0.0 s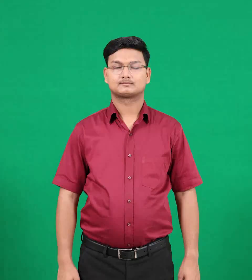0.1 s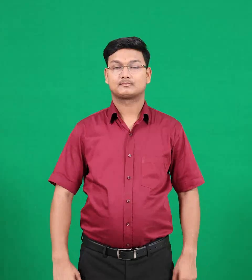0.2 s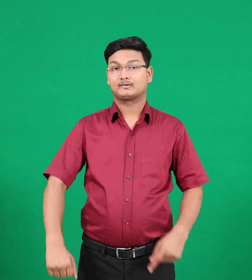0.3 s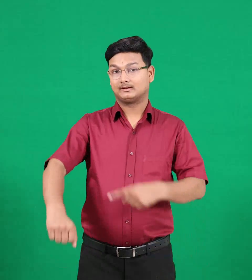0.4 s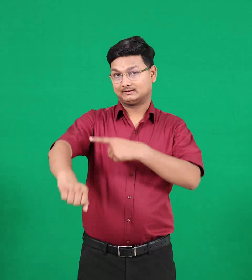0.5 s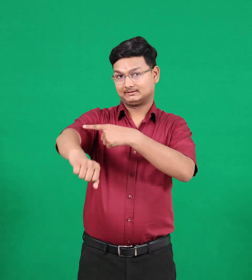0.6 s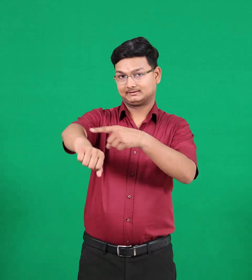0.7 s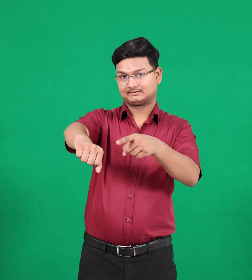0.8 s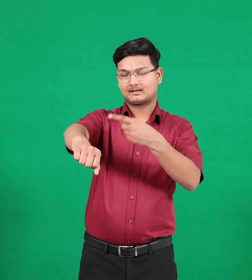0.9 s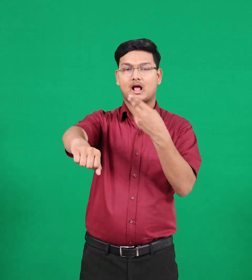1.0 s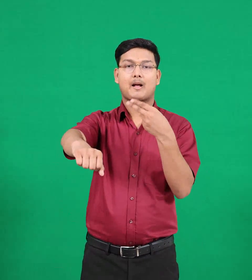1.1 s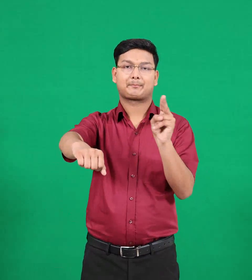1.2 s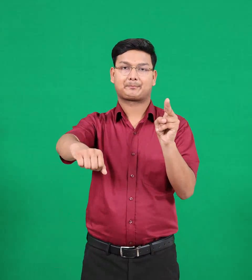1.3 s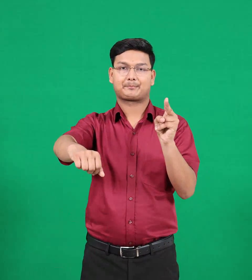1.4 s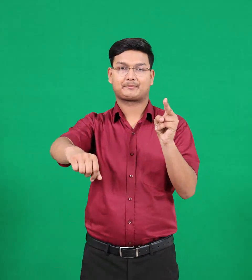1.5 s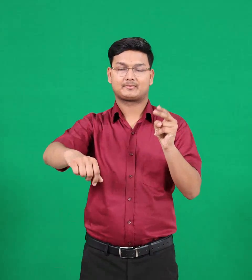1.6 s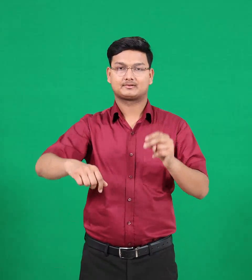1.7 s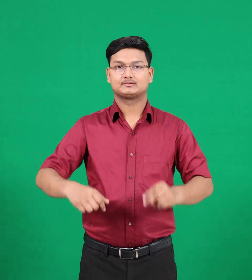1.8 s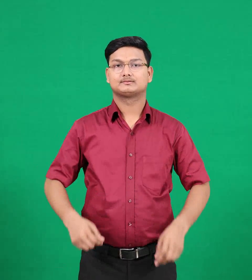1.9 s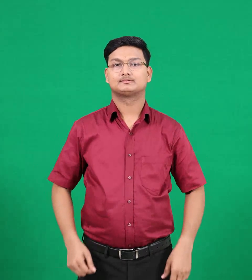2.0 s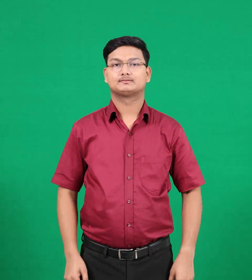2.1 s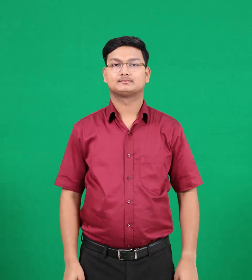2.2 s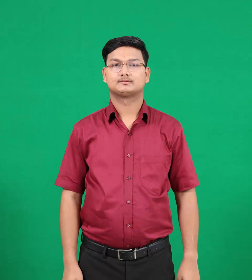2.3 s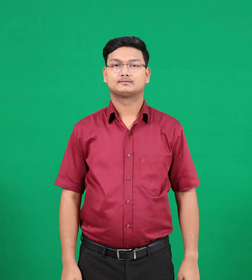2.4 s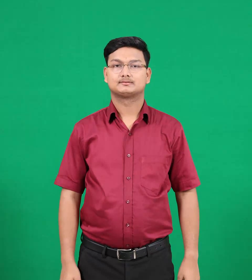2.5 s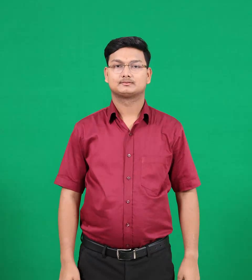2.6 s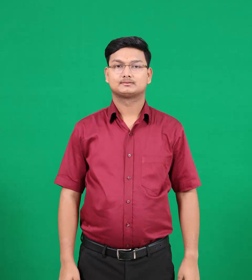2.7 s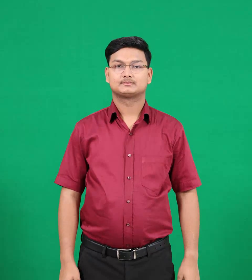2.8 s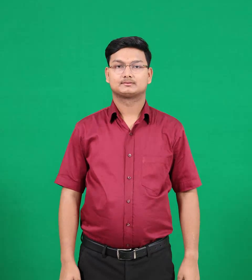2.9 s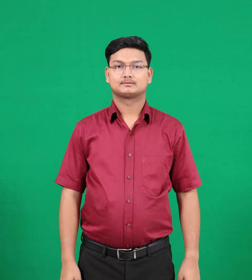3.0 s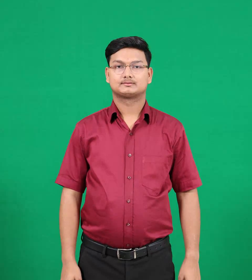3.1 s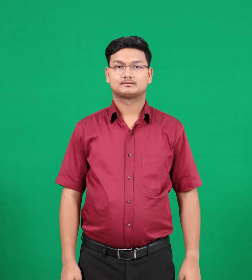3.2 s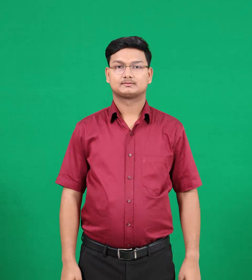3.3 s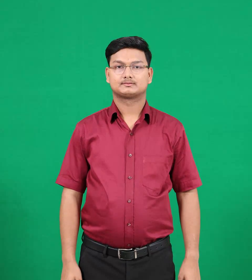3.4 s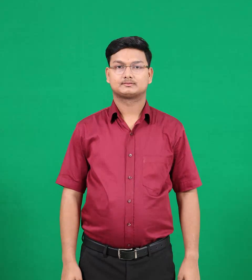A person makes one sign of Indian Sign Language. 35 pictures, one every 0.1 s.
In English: arm
